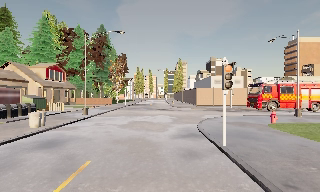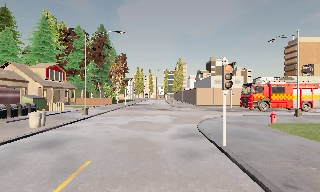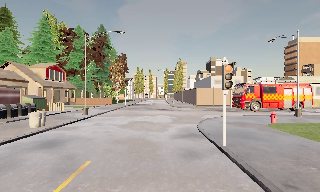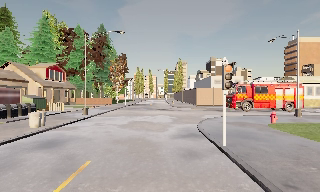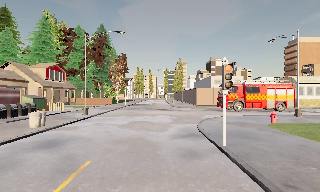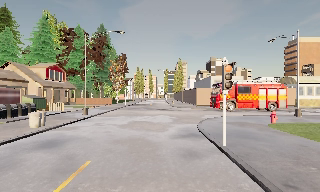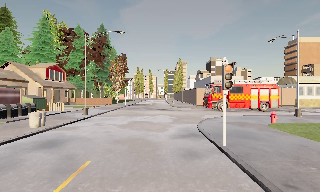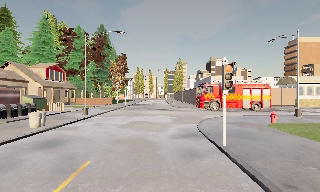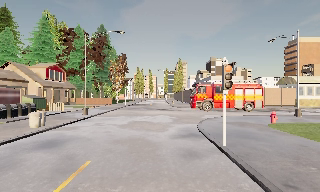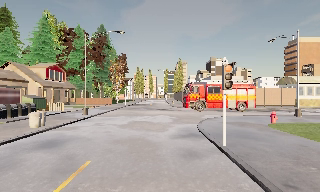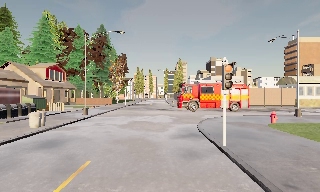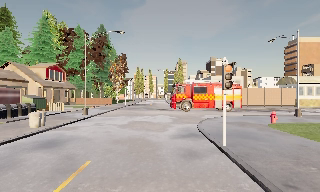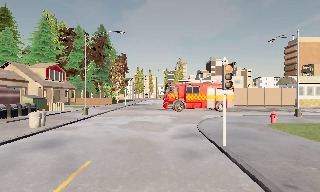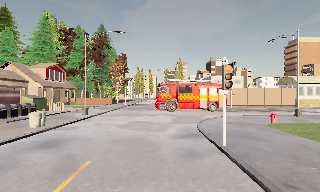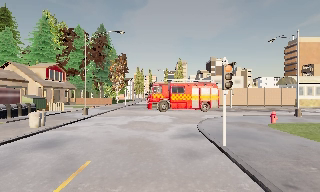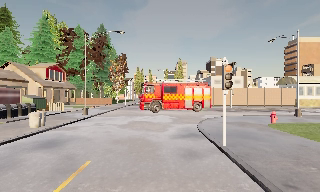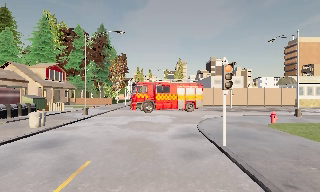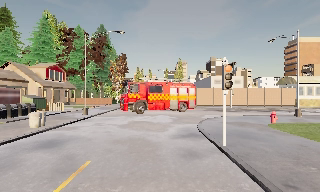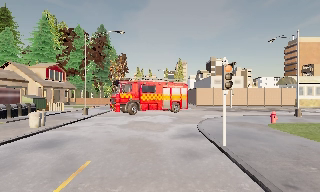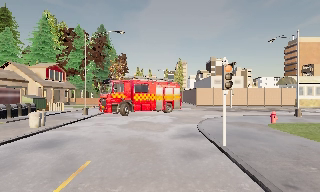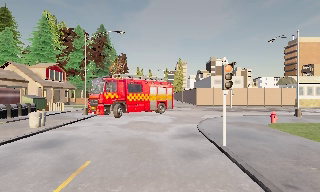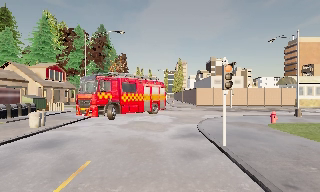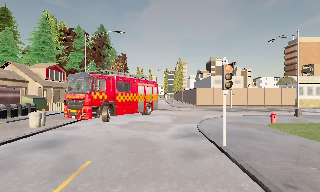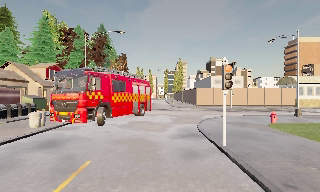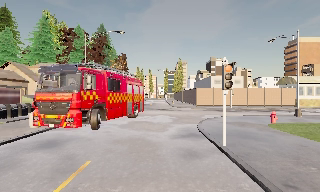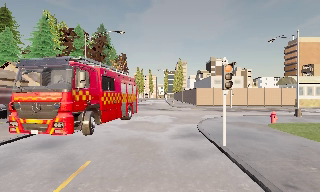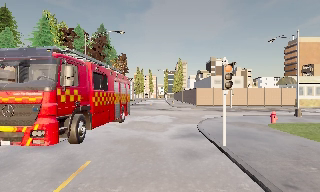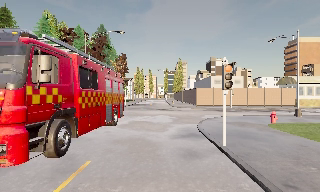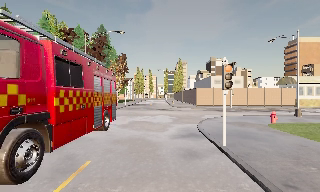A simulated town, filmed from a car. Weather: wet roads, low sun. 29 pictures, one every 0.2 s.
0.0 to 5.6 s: The camera keeps its place and its aim.
The film runs forward here.
